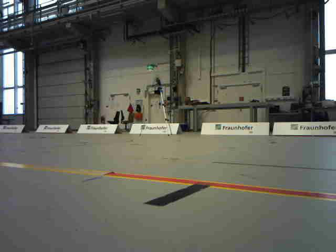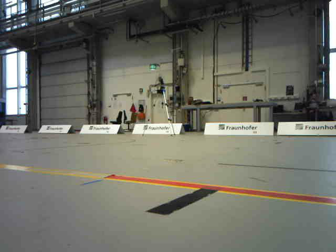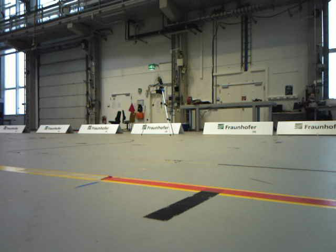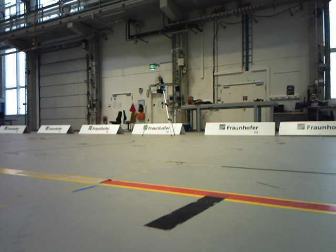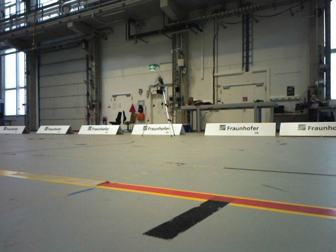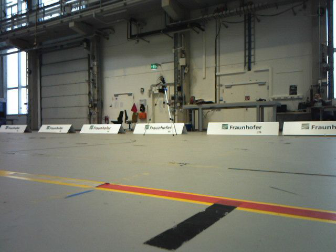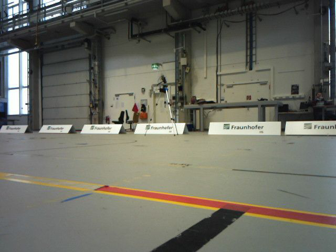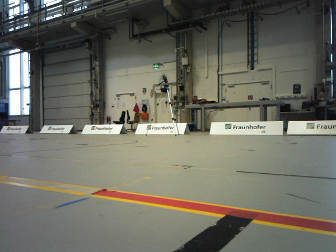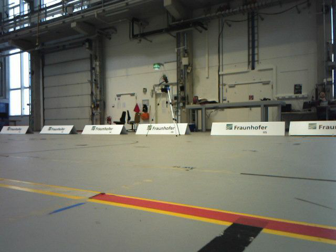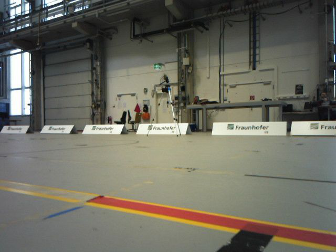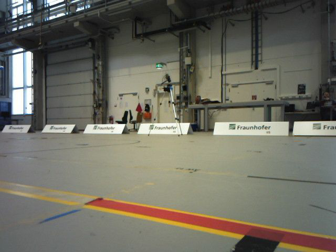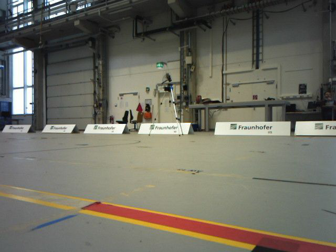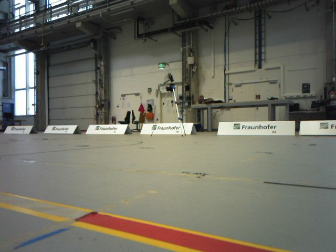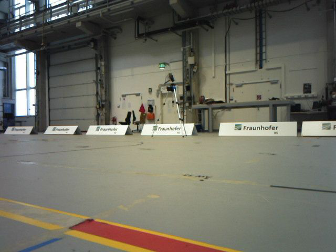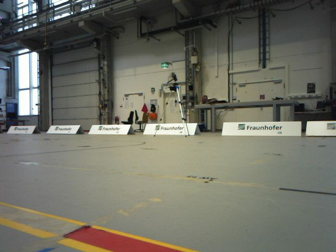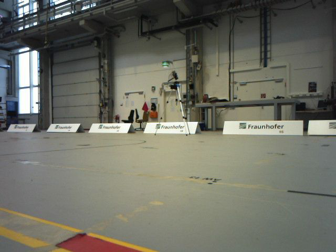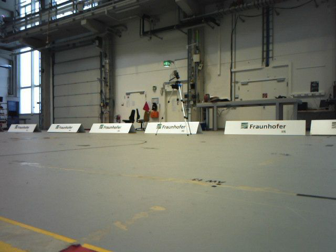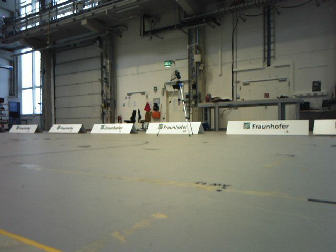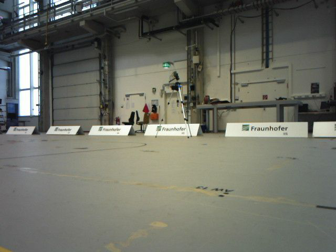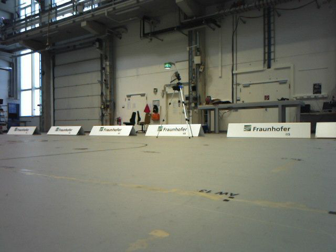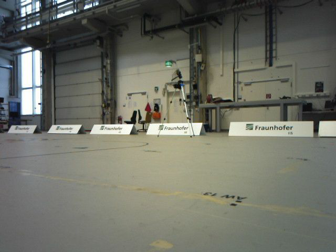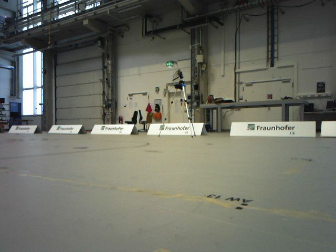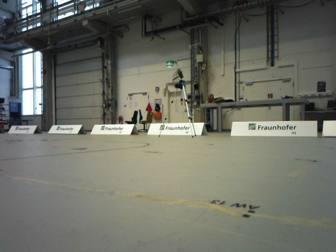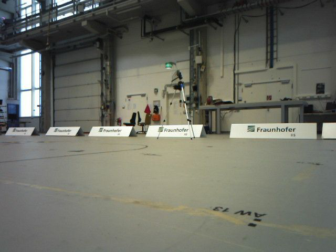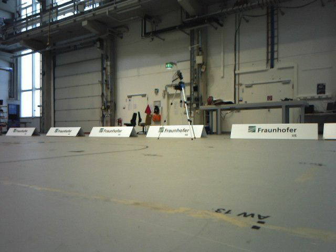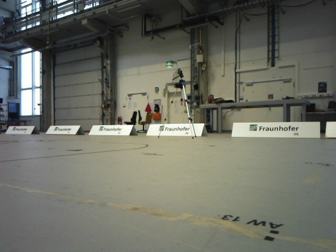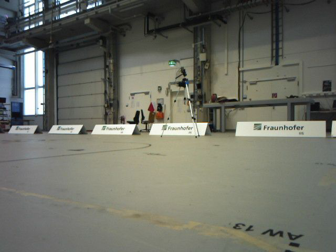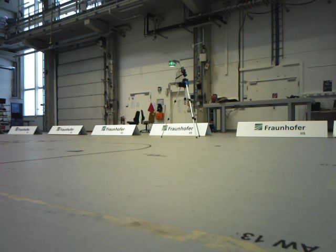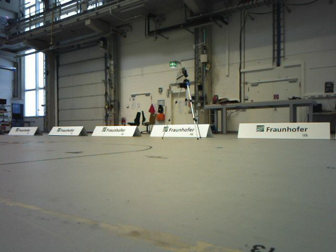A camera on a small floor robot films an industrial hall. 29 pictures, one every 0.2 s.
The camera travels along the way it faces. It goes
forward.
0.0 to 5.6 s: The camera travels forward, about 1.2 m, so what stands in front looms larger.
The film runs forward here.
